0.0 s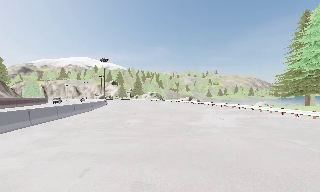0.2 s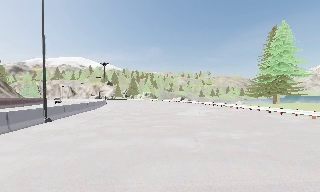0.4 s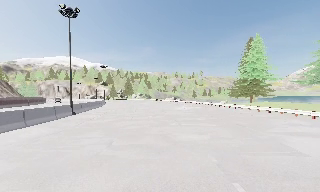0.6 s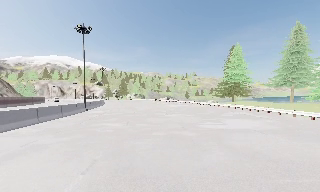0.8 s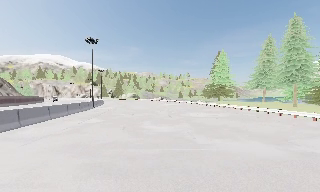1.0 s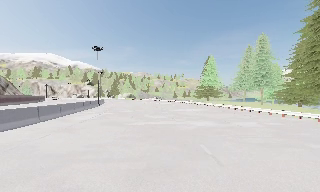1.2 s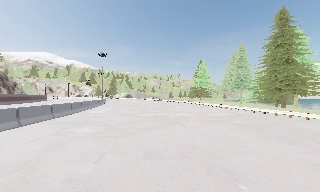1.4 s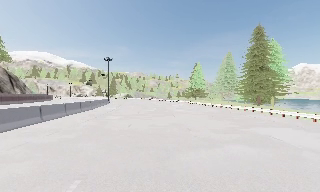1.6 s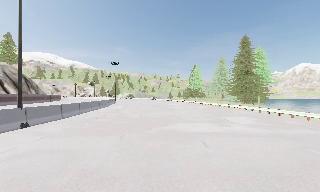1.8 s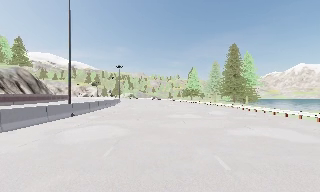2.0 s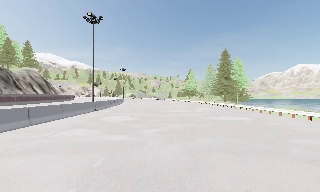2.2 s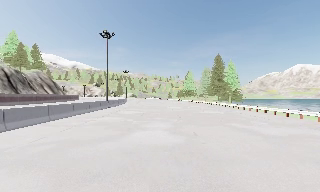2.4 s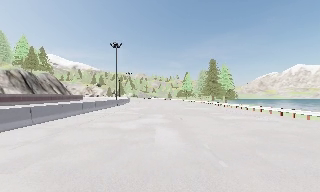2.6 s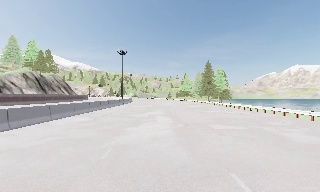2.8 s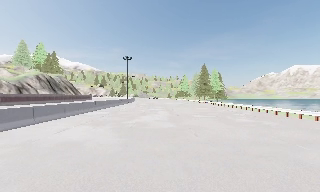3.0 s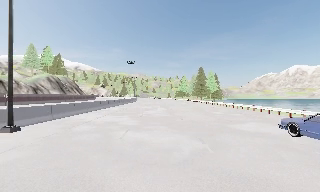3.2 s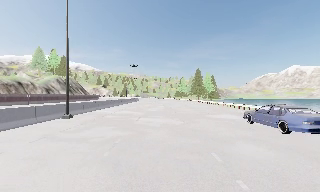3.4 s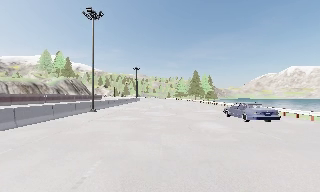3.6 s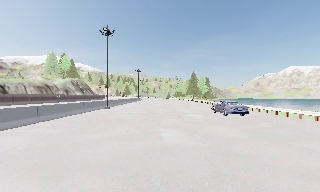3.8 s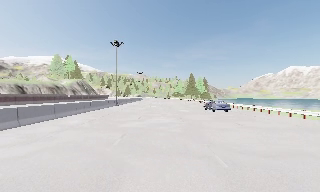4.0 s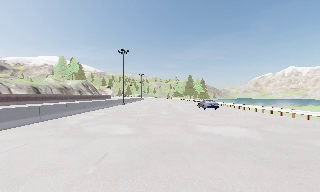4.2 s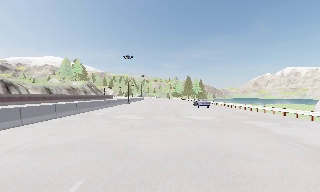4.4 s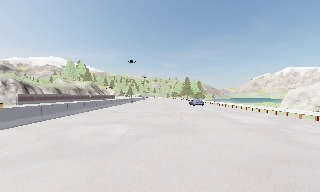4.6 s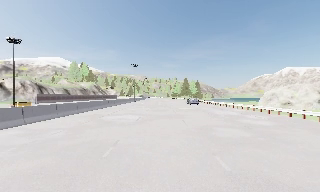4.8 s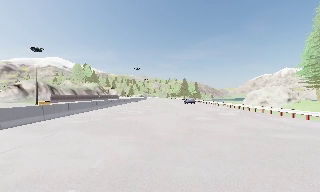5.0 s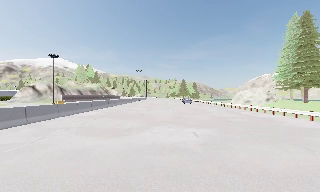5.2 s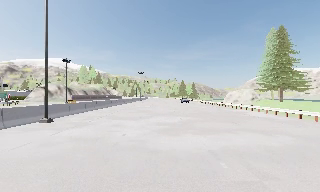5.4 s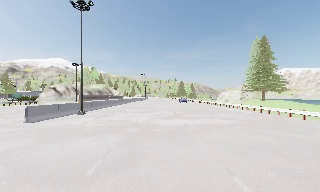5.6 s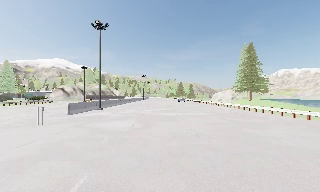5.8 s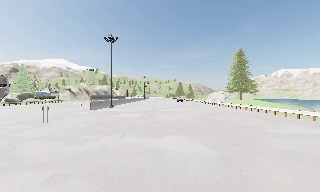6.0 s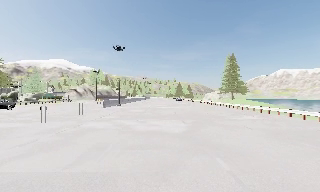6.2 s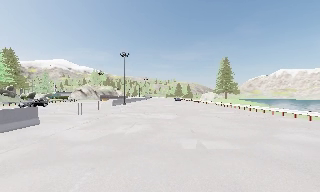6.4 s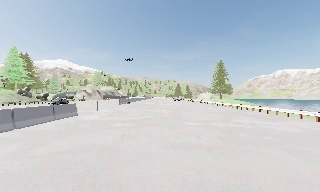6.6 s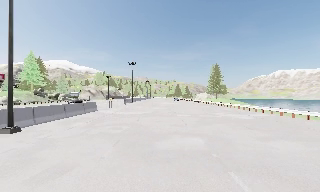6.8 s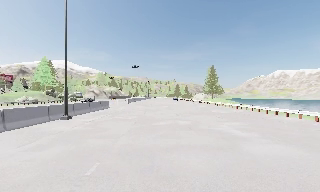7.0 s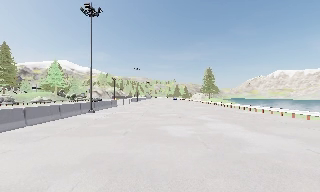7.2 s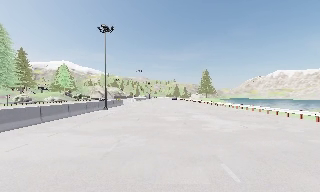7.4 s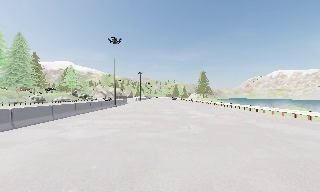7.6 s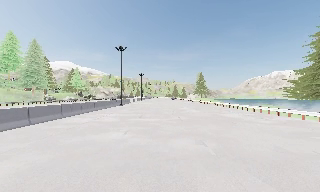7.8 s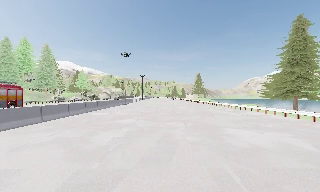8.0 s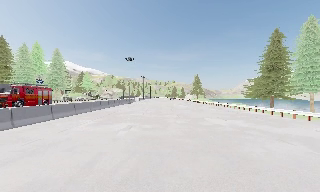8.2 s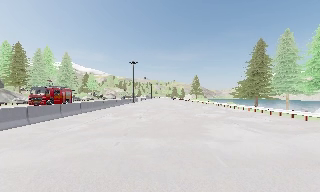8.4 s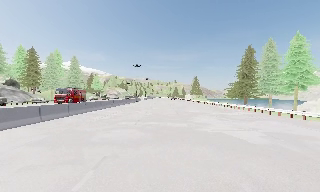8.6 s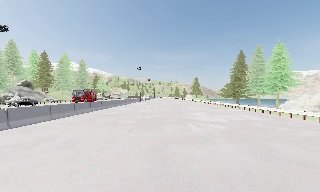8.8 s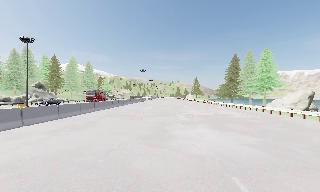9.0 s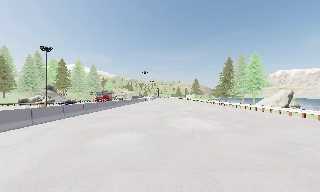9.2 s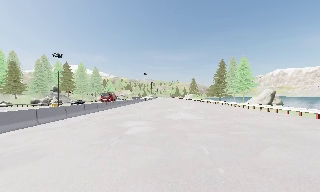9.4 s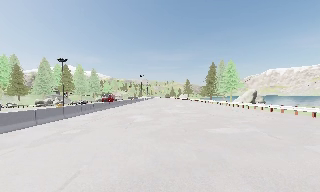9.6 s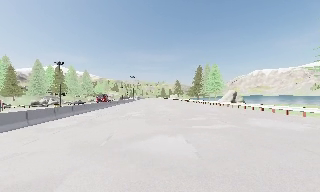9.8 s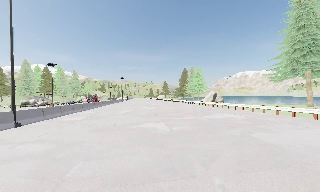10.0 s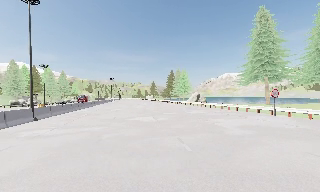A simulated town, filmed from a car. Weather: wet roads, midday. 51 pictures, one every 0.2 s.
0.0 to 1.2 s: The scene slides to the left, as the camera pans about 10 degrees to its right. It travels backward, about 30 m, so what stands in front gets smaller.
1.2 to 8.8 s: The camera travels backward, about 190 m, so what stands in front gets smaller.
8.8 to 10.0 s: The camera swings to its right by about 15 degrees, and the scene slides to the left. It travels backward, about 25 m, so what stands in front gets smaller.
The film runs backward here.
